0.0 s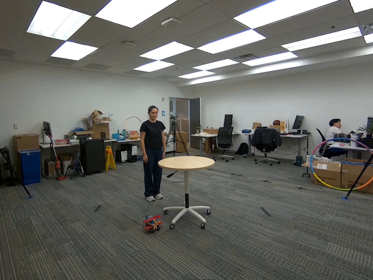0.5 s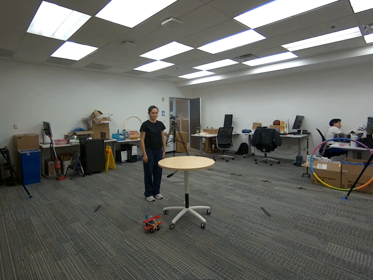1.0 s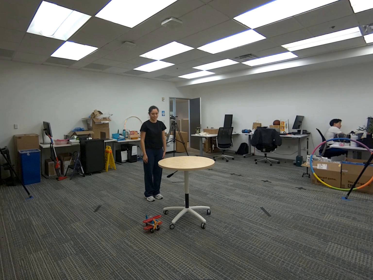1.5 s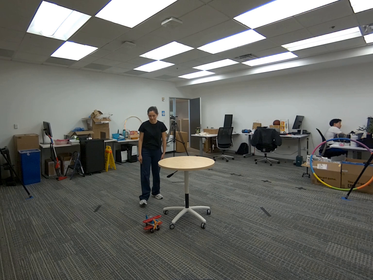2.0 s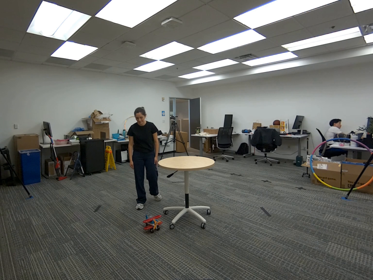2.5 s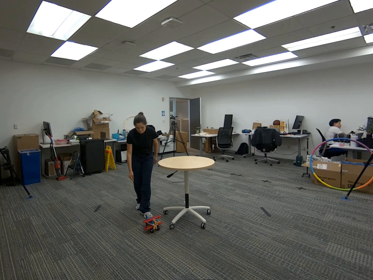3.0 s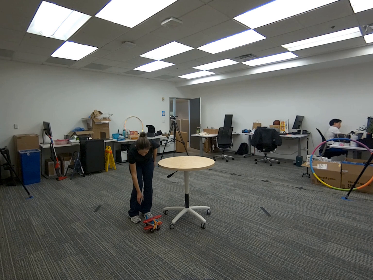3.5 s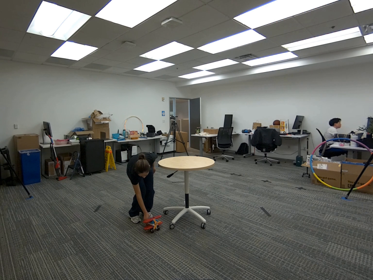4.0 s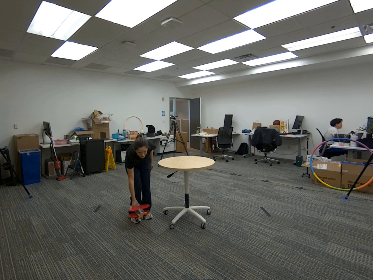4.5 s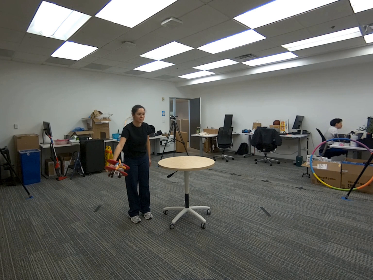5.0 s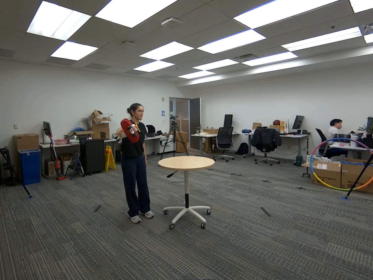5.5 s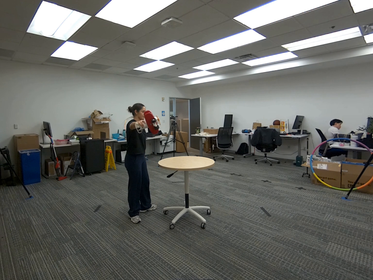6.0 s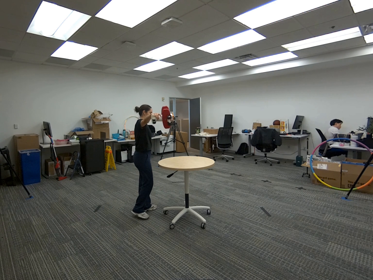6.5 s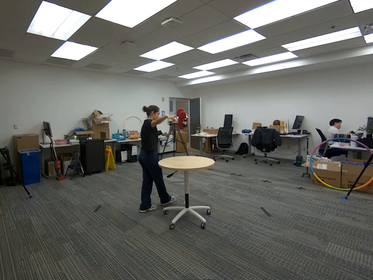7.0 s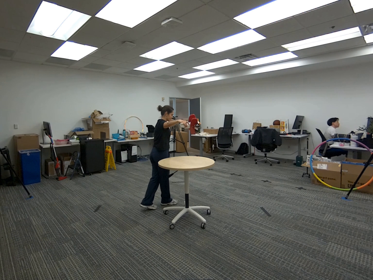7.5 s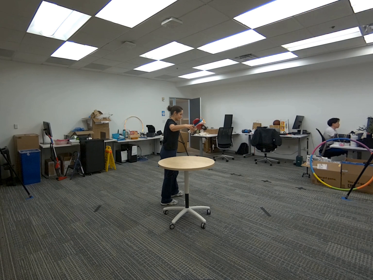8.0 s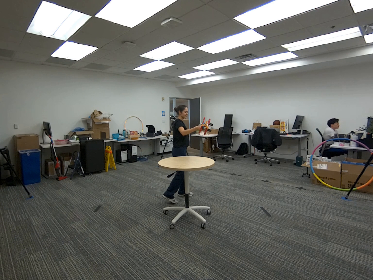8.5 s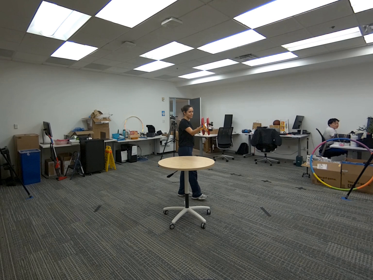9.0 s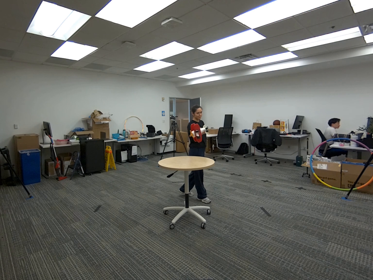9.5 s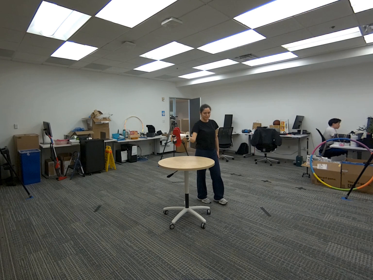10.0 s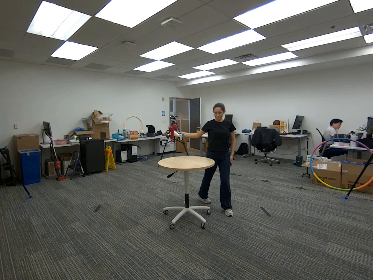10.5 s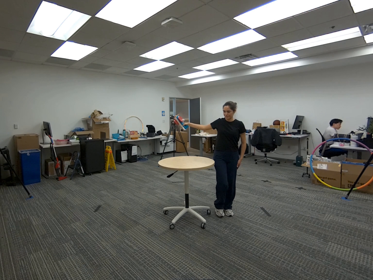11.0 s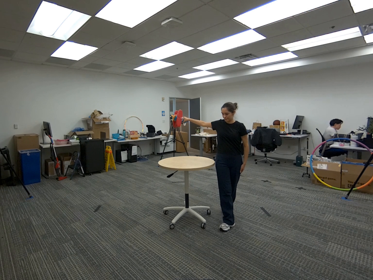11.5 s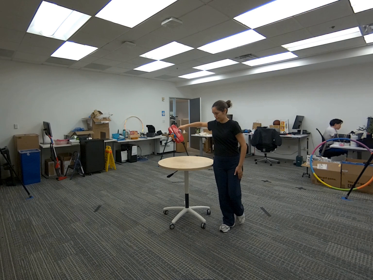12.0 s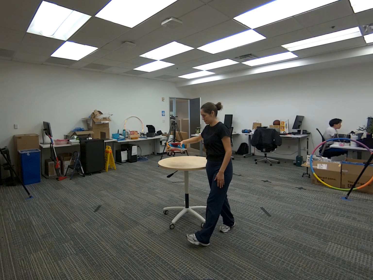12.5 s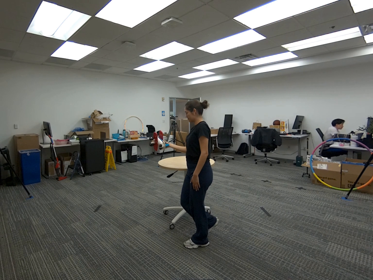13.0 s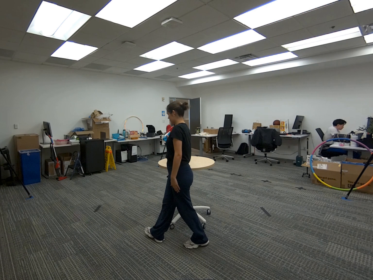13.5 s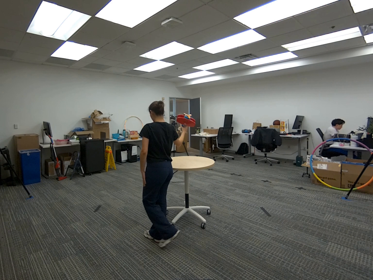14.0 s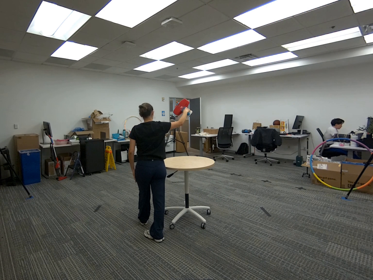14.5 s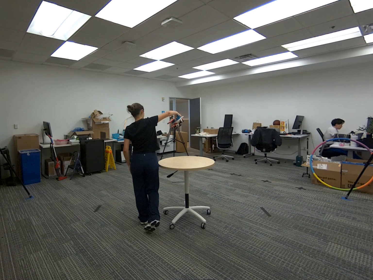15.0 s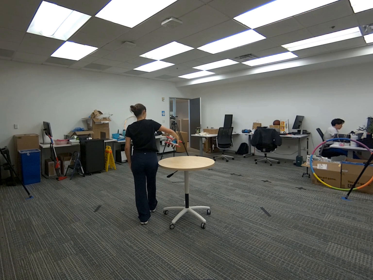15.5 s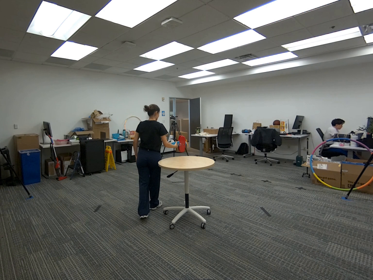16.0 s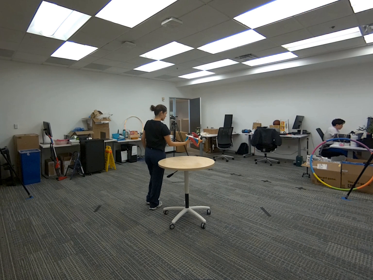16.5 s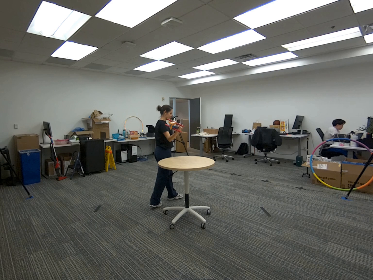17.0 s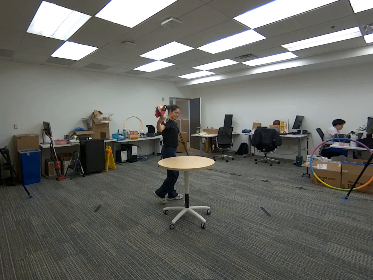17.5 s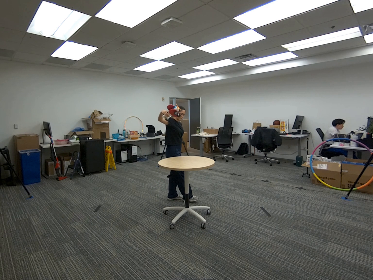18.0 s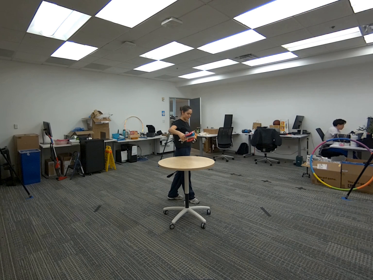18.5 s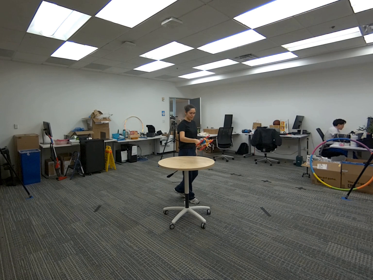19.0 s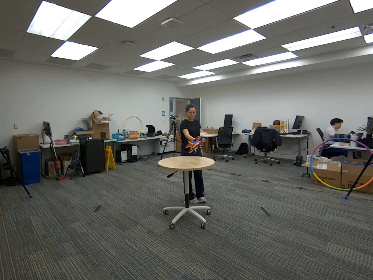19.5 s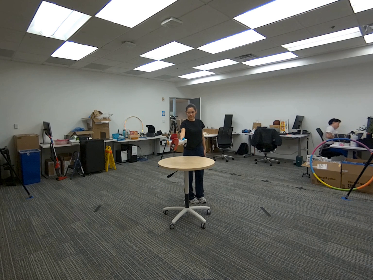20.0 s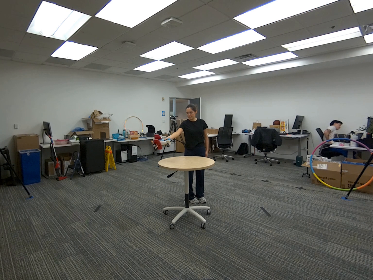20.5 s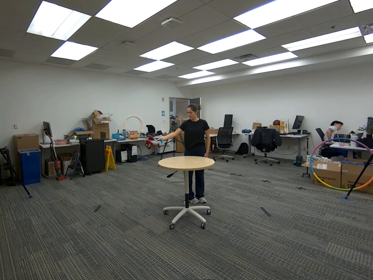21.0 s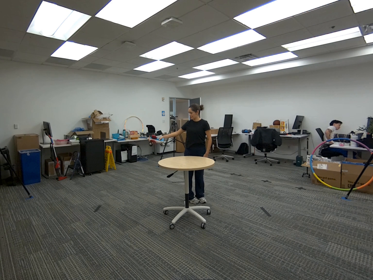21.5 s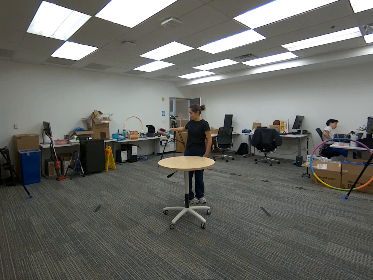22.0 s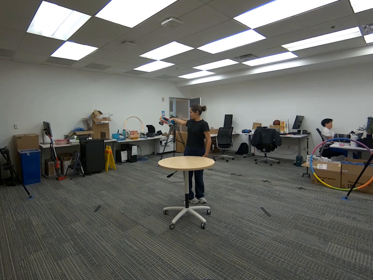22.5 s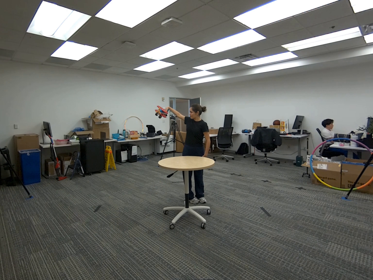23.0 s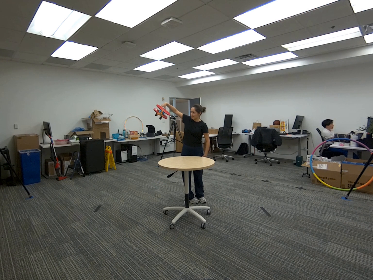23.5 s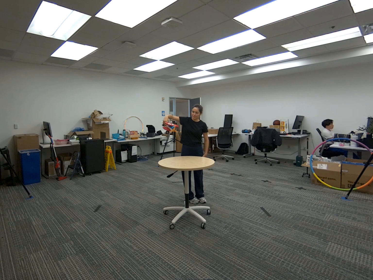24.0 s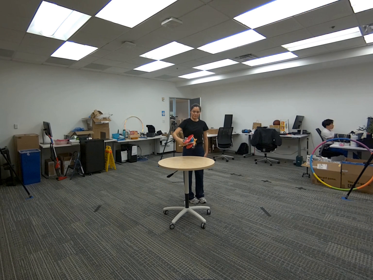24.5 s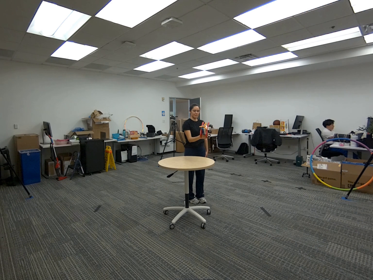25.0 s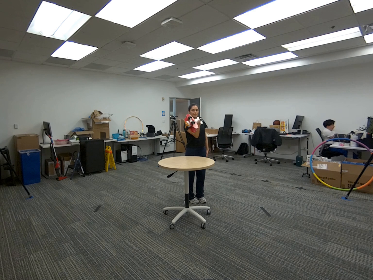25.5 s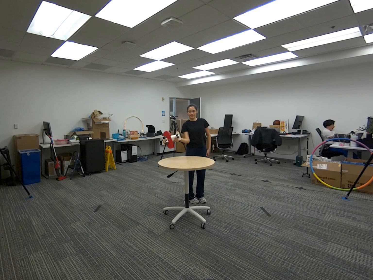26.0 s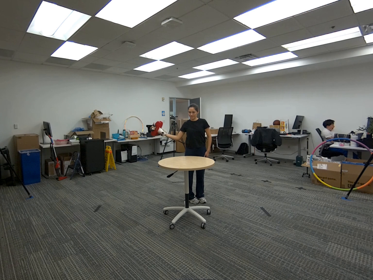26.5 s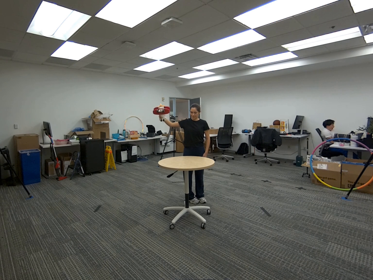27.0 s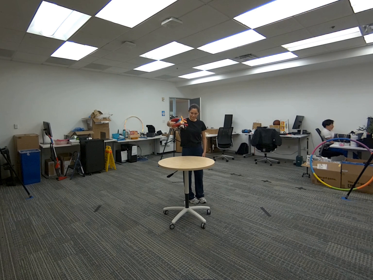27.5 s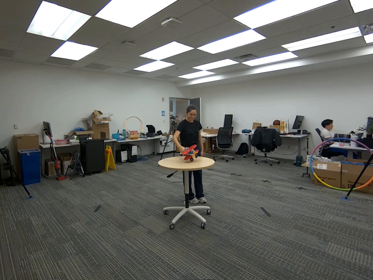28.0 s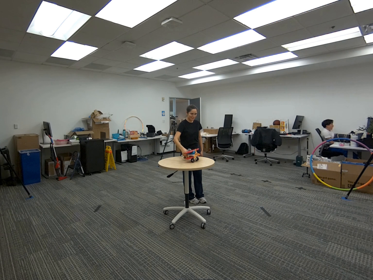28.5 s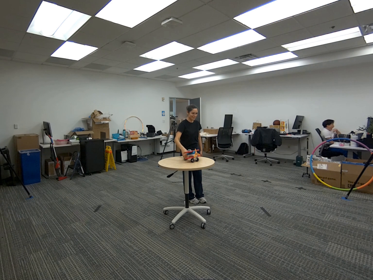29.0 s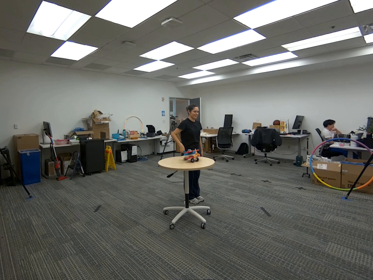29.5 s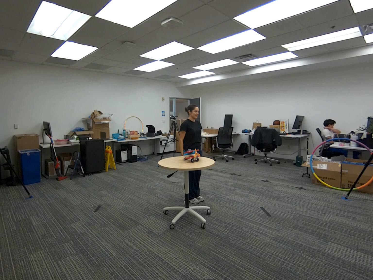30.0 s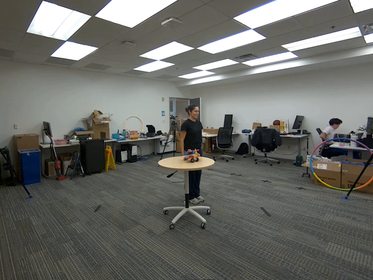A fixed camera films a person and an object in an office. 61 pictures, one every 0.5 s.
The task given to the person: Walk to the toy airplane on the ground, pick it up with your right hand, hold it in the air, walk to the round table, and place the airplane on the table.
